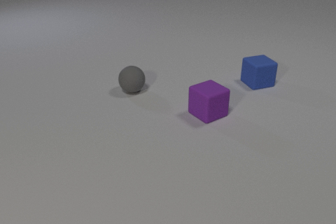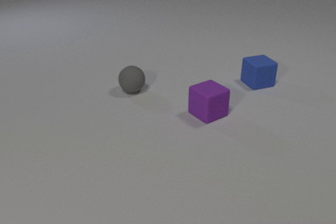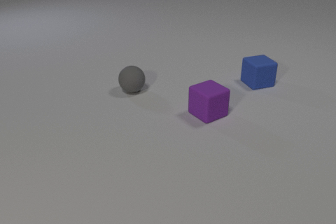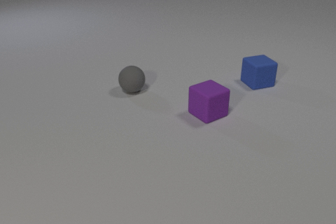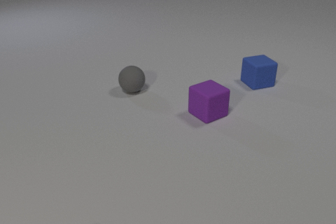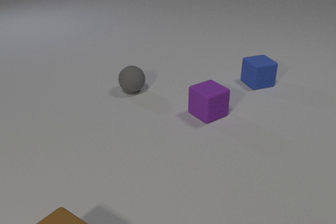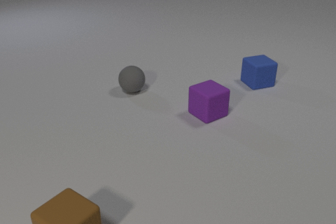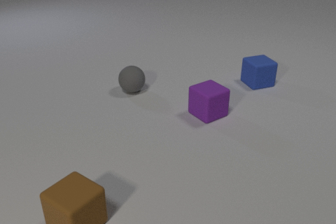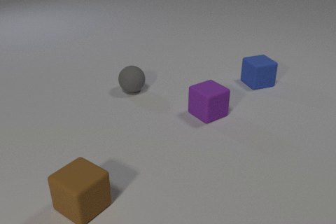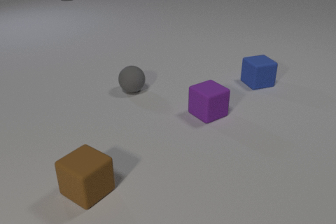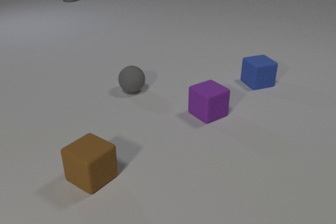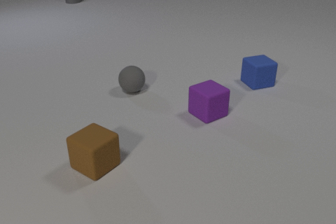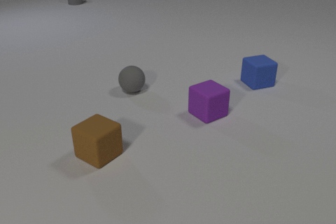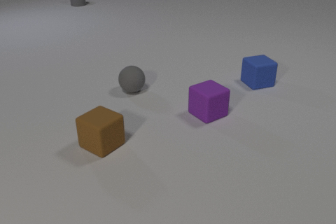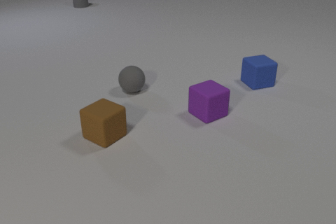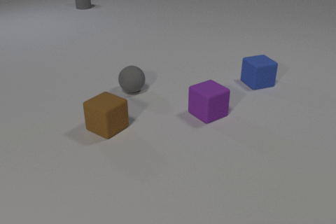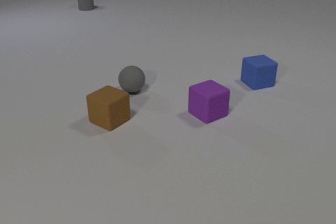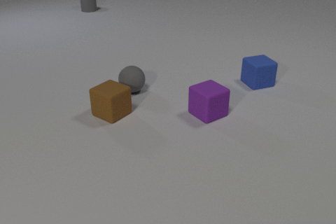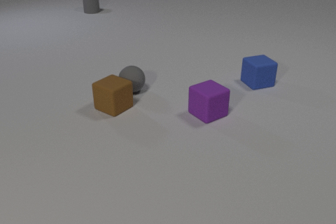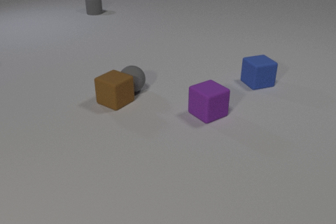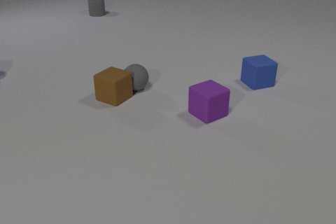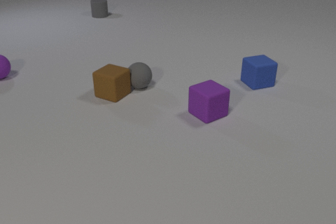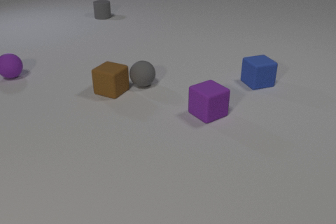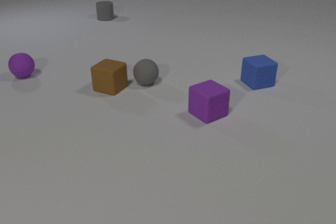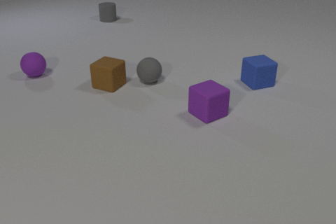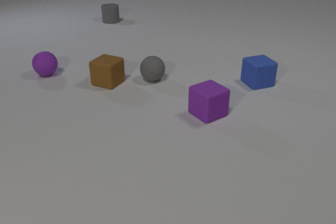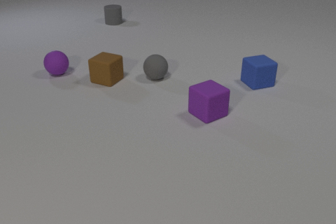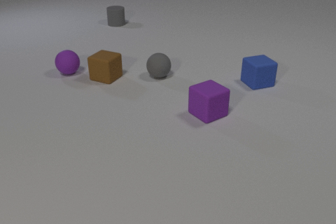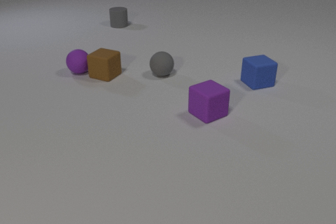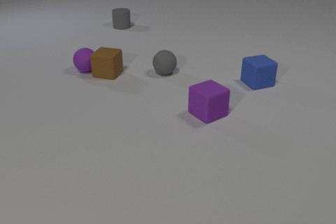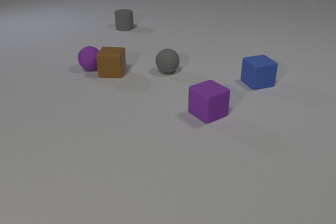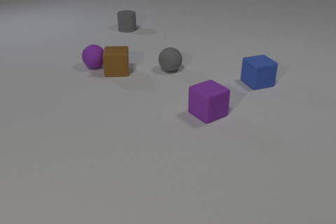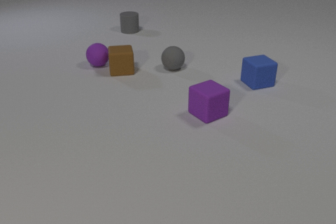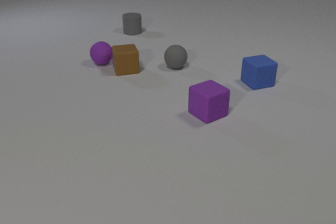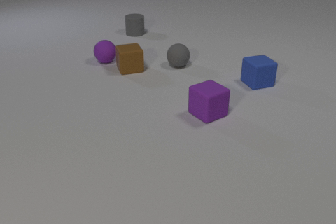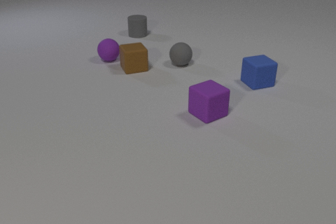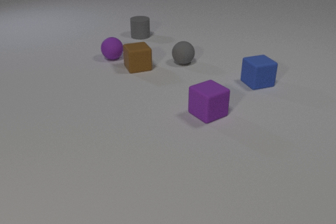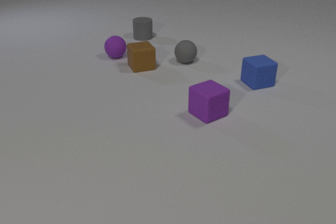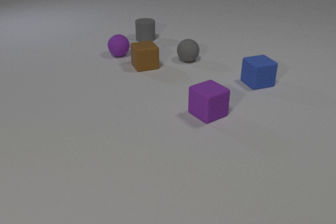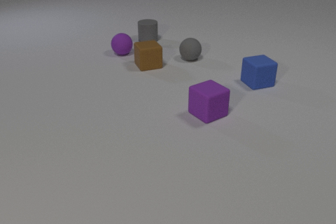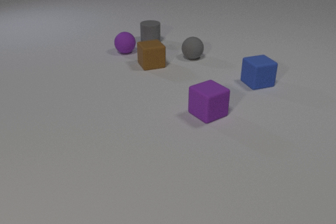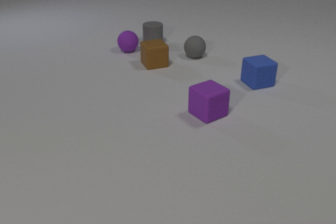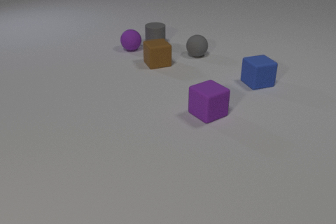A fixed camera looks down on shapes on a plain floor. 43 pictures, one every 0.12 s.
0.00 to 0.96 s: The brown rubber cube comes in at the bottom edge, slides away from the camera. The gray rubber cylinder comes in at the top edge, slides toward the camera.
0.96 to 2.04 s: The brown rubber cube slides away from the camera. The gray rubber cylinder slides toward the camera and to the right.
2.04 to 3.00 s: The brown rubber cube slides away from the camera. The gray rubber sphere rolls away from the camera and to the right. The purple rubber sphere comes in at the left edge, rolls to the right. The gray rubber cylinder slides toward the camera and to the right. The brown rubber cube and the gray rubber sphere collide.
3.00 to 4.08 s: The brown rubber cube slides away from the camera and to the right, spins counterclockwise seen from above by about 45 degrees, its near face sliding to the right. The gray rubber sphere rolls away from the camera and to the right. The purple rubber sphere rolls to the right. The gray rubber cylinder slides toward the camera and to the right. The brown rubber cube and the purple rubber sphere collide.
4.08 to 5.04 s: The brown rubber cube slides to the right and away from the camera. The gray rubber sphere rolls away from the camera and to the right. The purple rubber sphere rolls away from the camera and to the right. The gray rubber cylinder slides toward the camera and to the right.
How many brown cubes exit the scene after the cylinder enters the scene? 0.
How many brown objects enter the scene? 1.
What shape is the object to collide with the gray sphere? cube.
